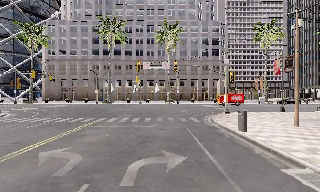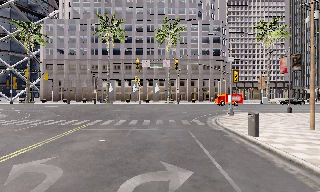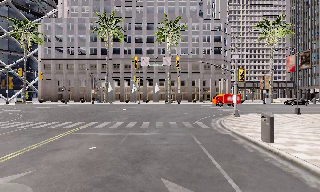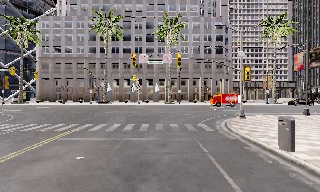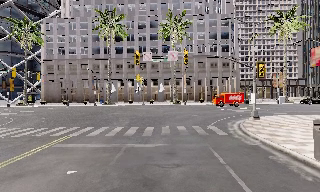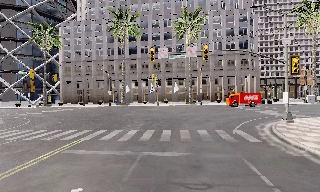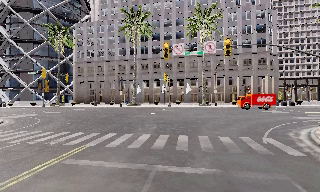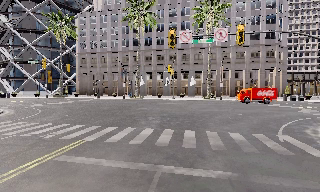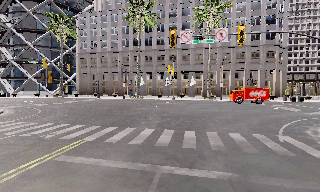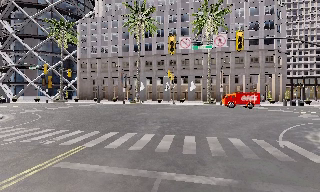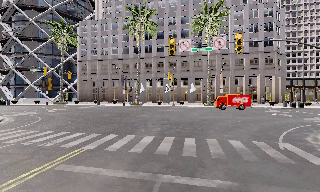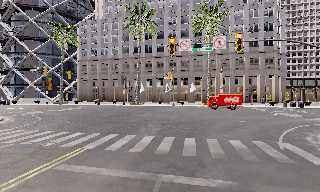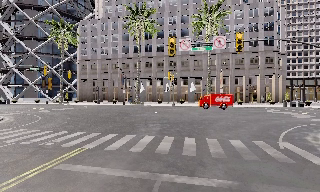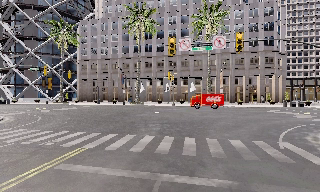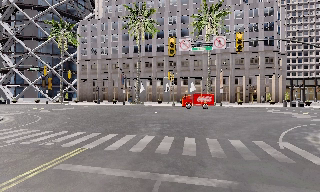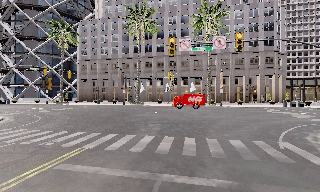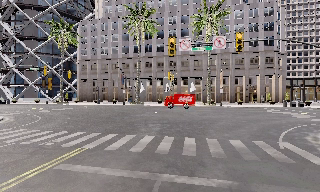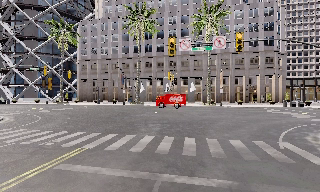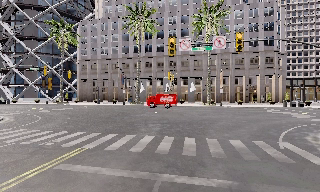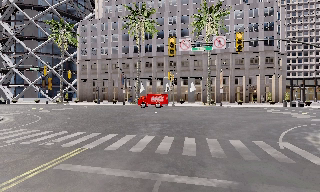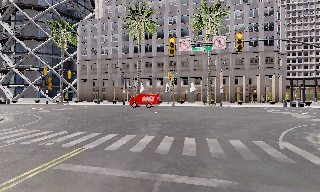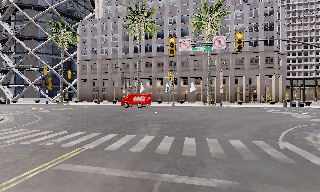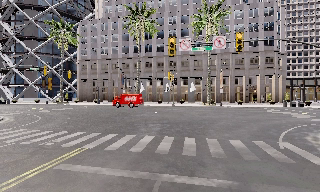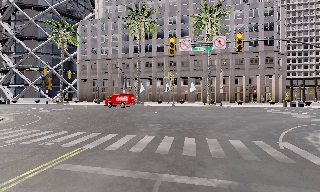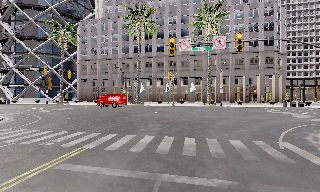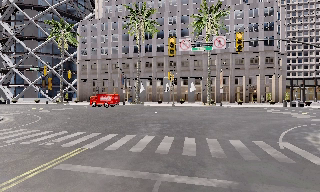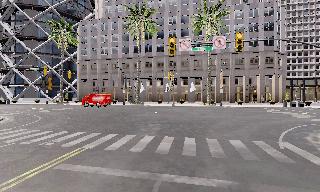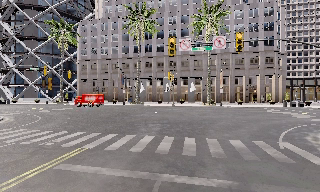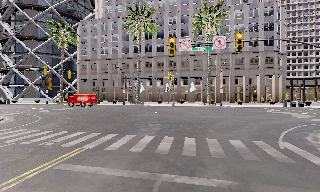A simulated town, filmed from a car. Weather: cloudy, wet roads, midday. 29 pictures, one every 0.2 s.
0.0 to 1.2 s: The camera swings to its left by about 10 degrees, and the scene slides to the right. It travels forward, about 6 m, so what stands in front looms larger.
1.2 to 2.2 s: The camera travels forward, about 0.5 m, so what stands in front looms larger. It loses speed.
2.2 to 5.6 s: The camera keeps its place and its aim.
The film runs forward here.
